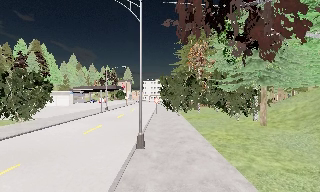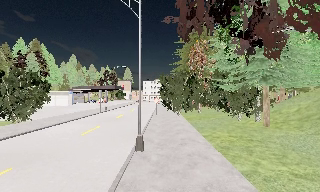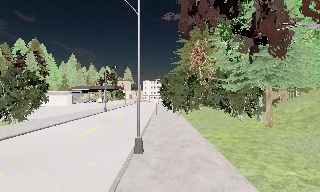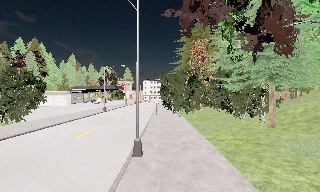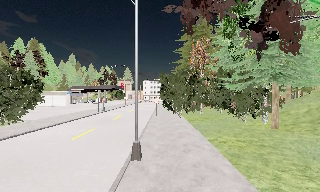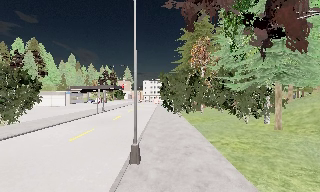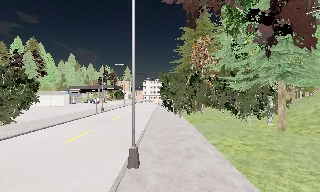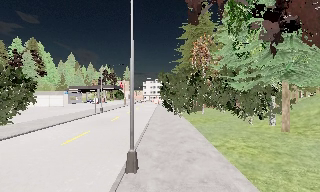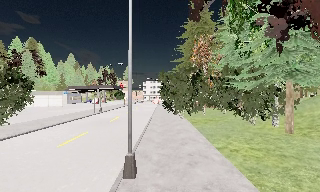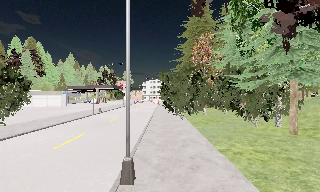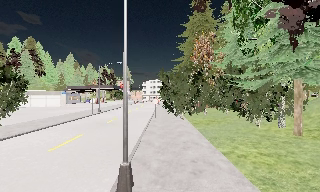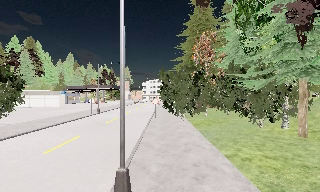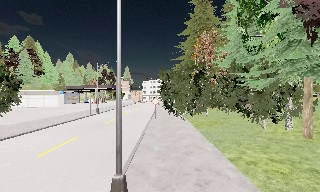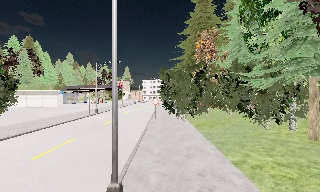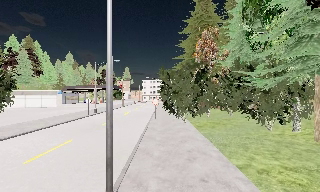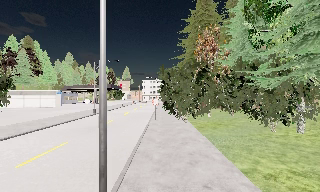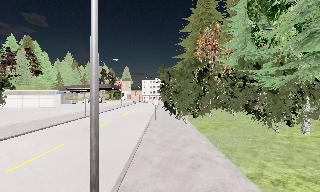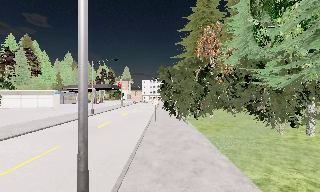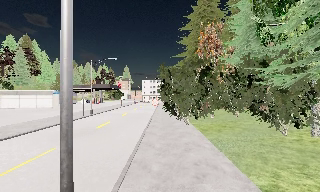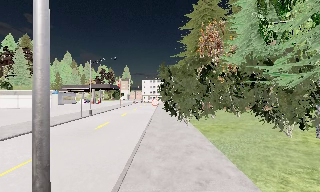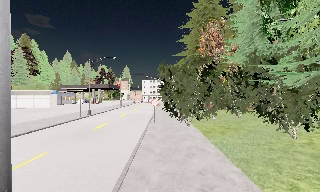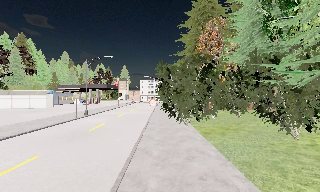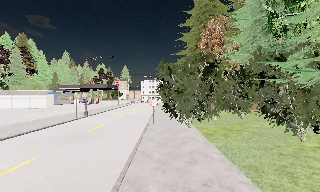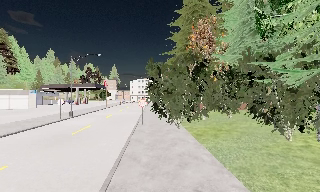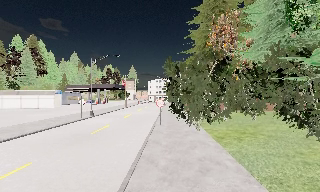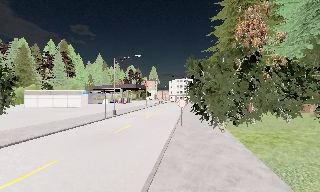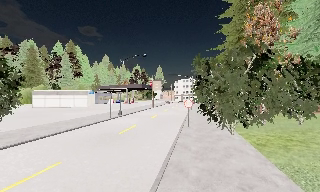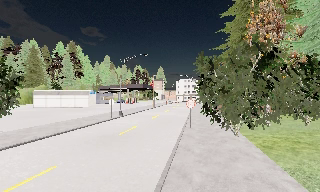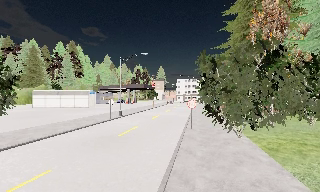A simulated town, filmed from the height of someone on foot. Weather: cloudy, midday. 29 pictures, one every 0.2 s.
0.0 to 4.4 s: The camera travels forward, about 8 m, so what stands in front looms larger.
4.4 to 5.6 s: The camera swings to its left by about 15 degrees, and the scene slides to the right. It travels forward, about 2 m, so what stands in front looms larger.
The film runs forward here.
